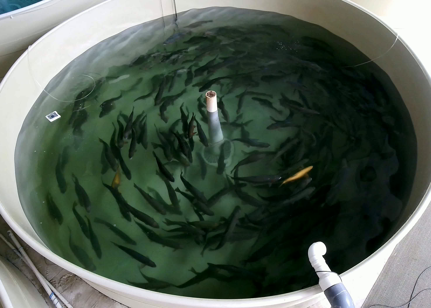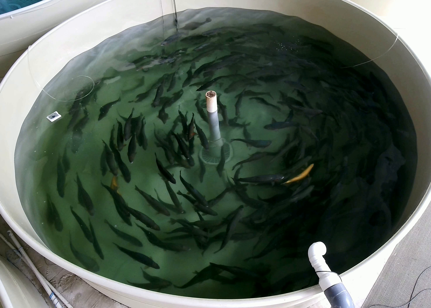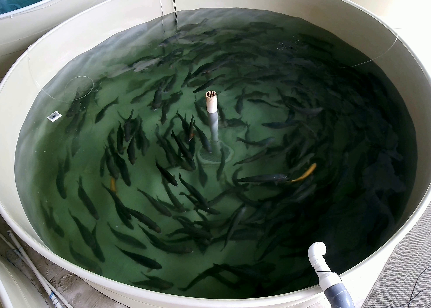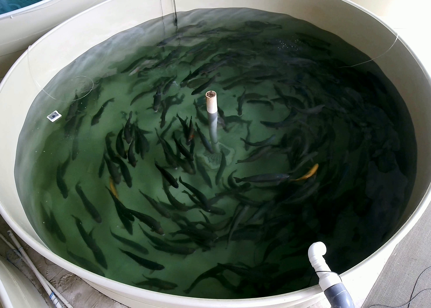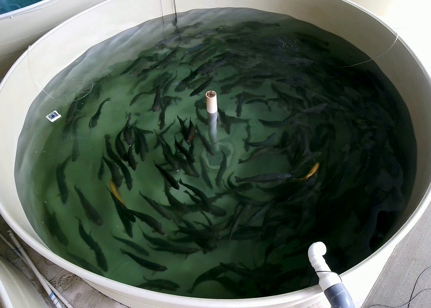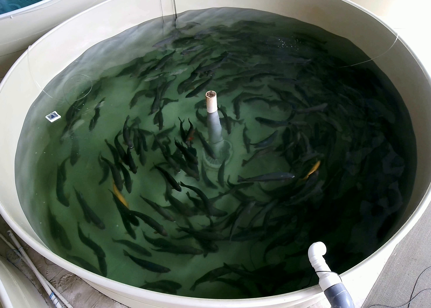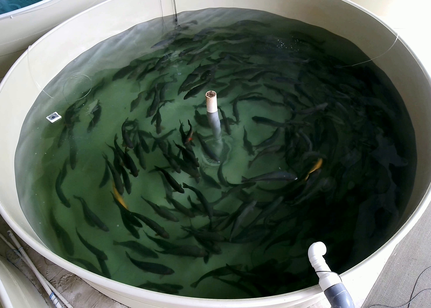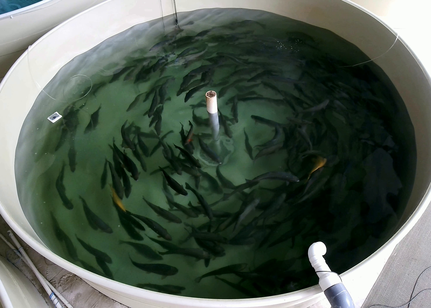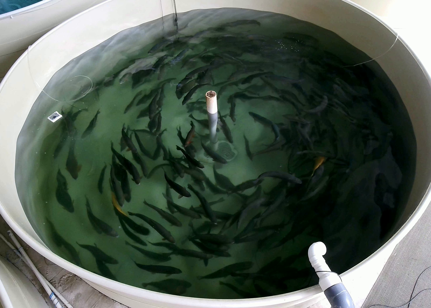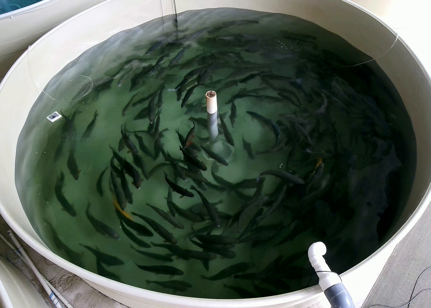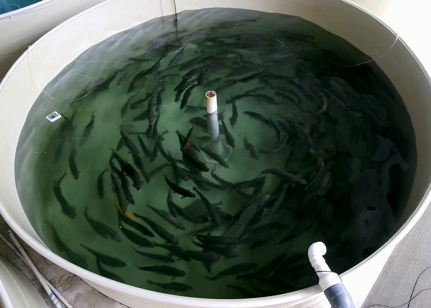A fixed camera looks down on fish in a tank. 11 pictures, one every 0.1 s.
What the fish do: Normal cruising.
